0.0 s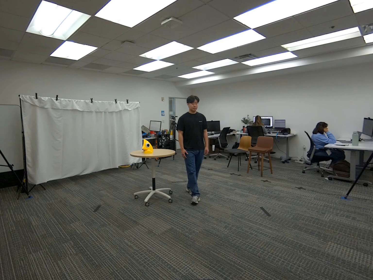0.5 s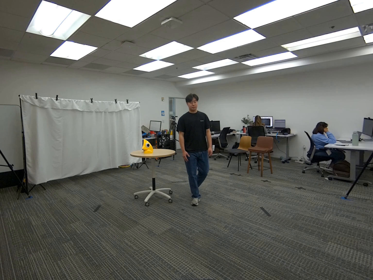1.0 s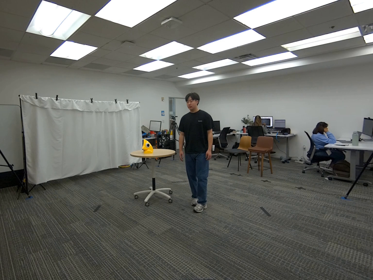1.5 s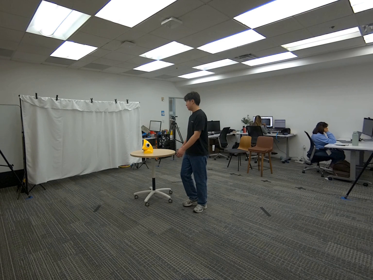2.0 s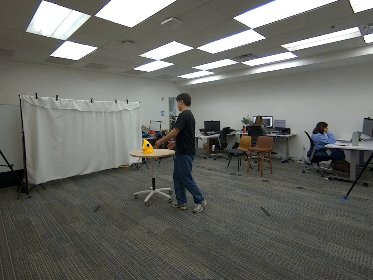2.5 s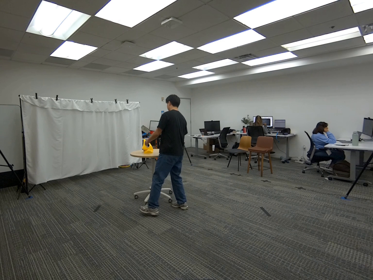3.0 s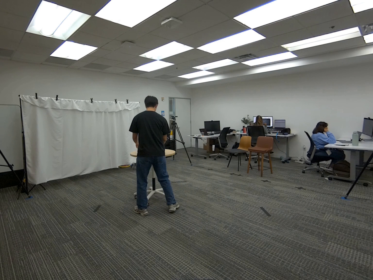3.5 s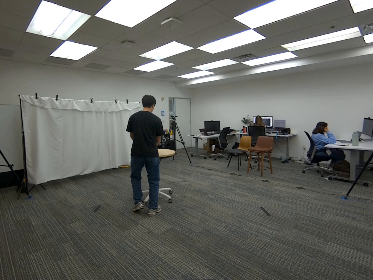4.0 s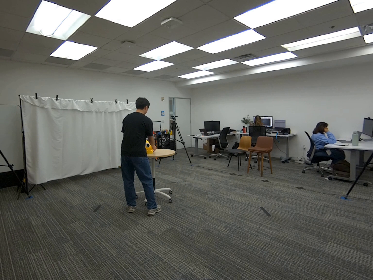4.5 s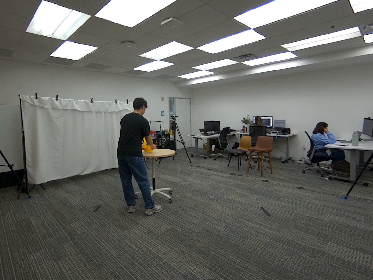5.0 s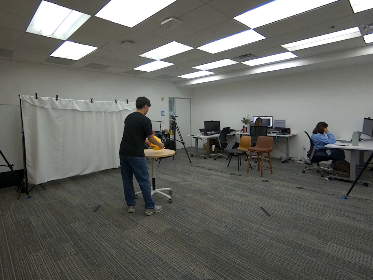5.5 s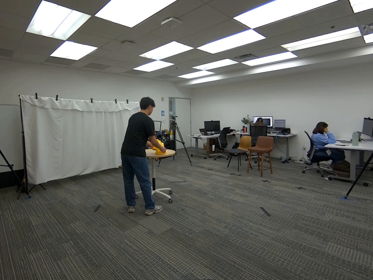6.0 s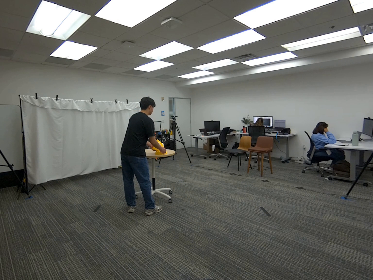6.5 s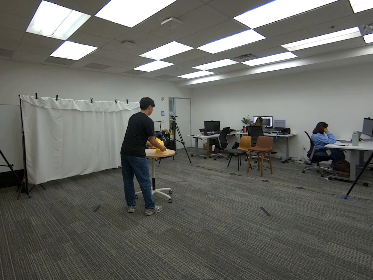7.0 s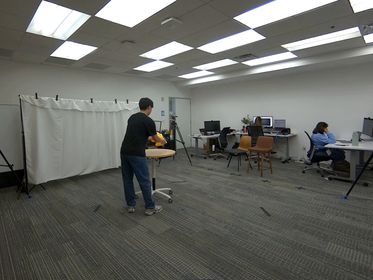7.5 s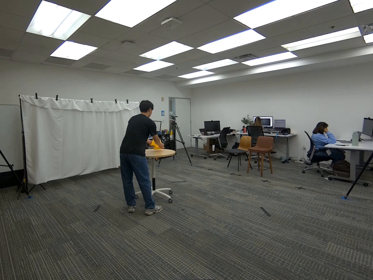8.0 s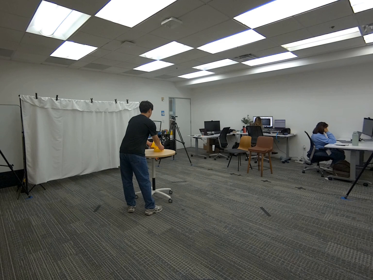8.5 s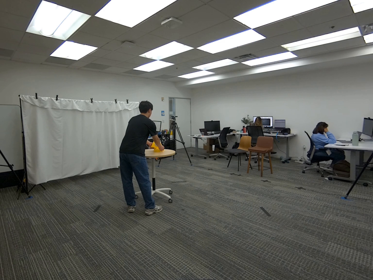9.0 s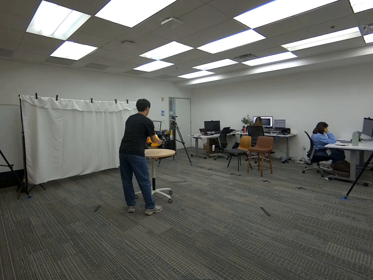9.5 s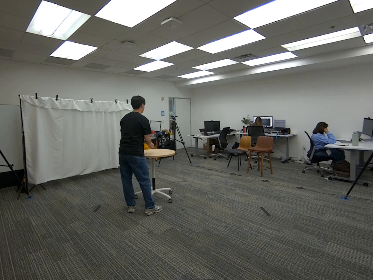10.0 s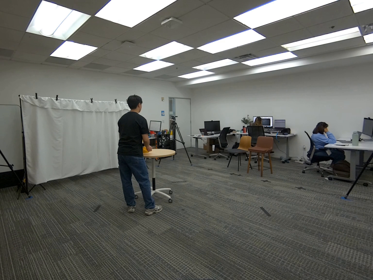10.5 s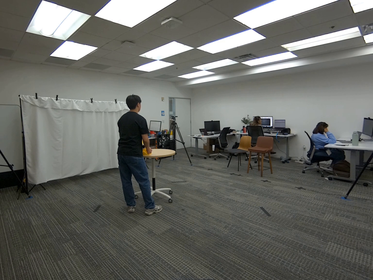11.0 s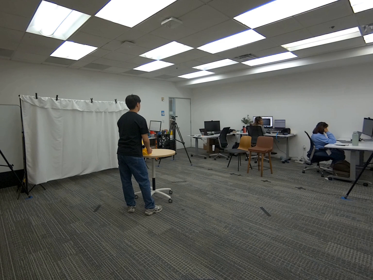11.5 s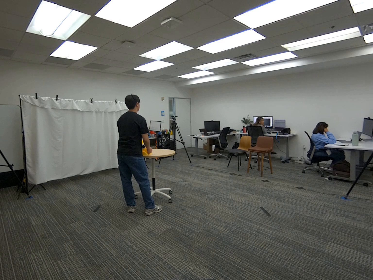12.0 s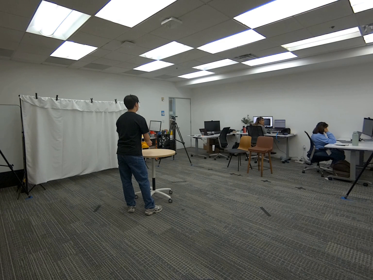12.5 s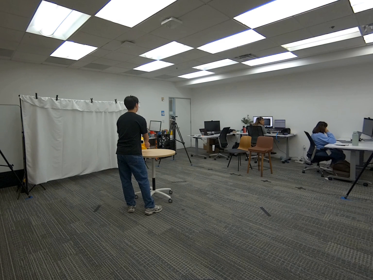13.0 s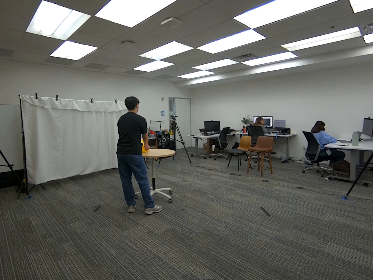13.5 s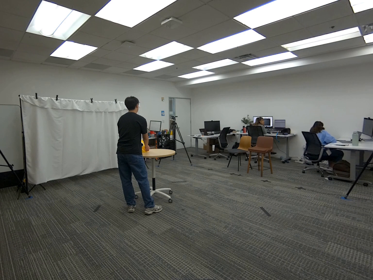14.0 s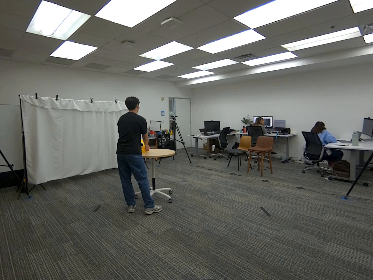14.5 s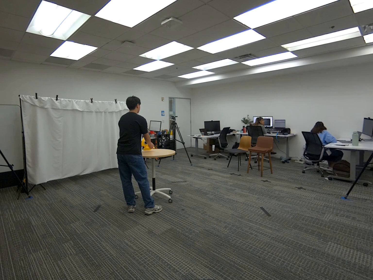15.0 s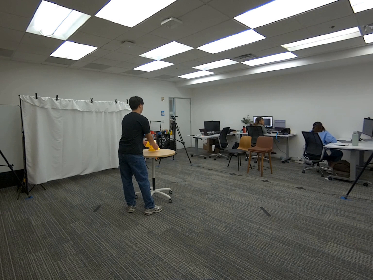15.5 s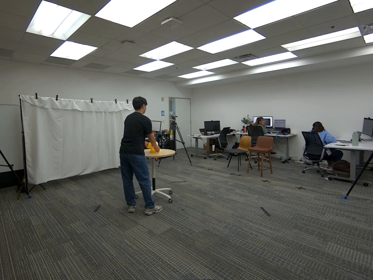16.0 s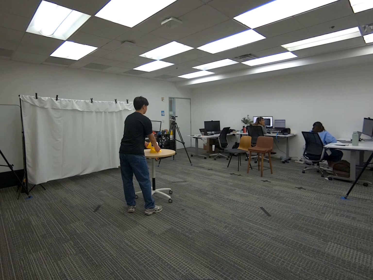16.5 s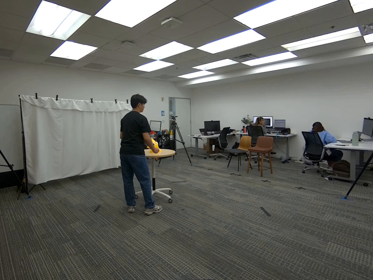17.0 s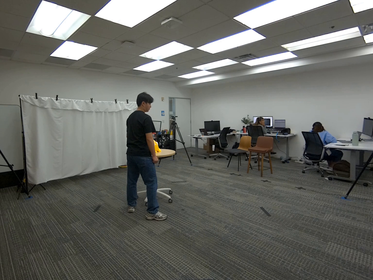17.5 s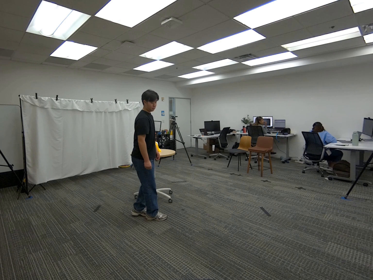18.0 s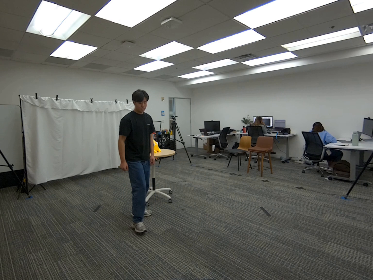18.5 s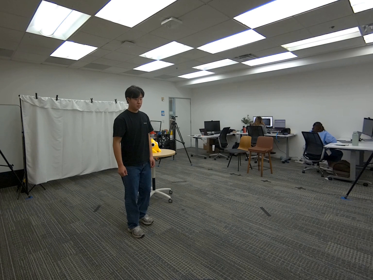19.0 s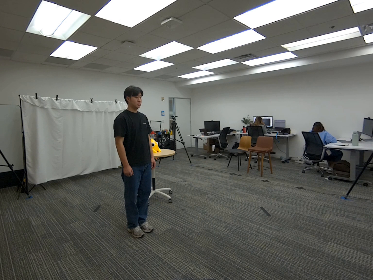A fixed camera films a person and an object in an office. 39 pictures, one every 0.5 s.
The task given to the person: Walk over to the yellow toy on the round table and using both hands pick up the yellow toy and place the yellow toy in different spots on the table not letting go of the object. until the end of the sequence. Step away when complete.
